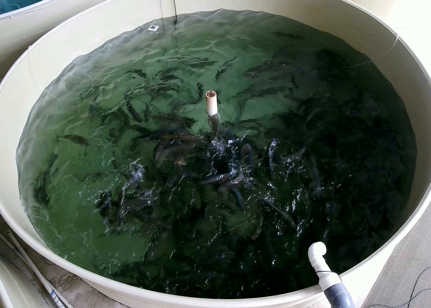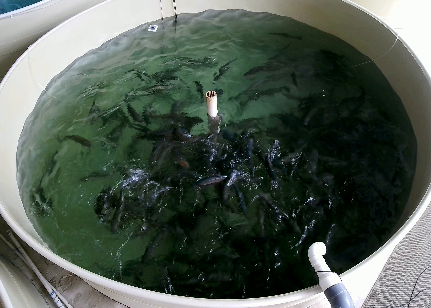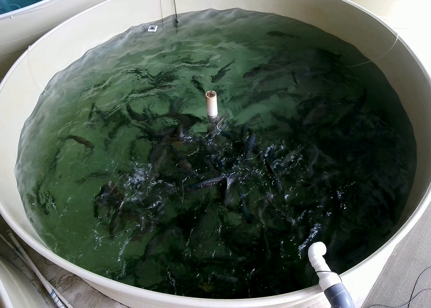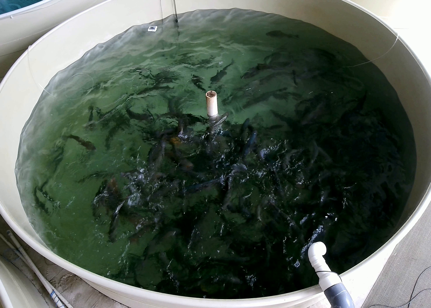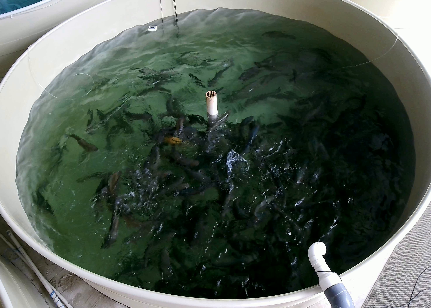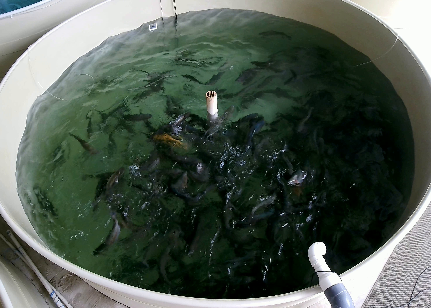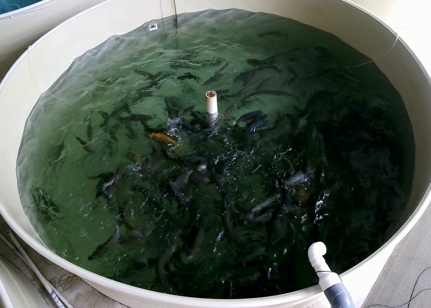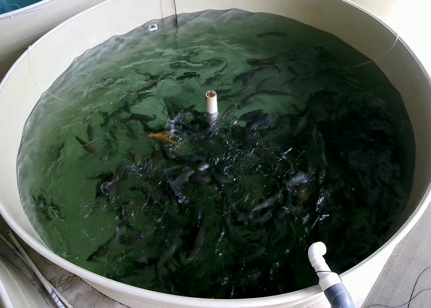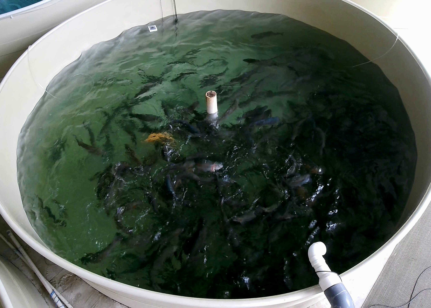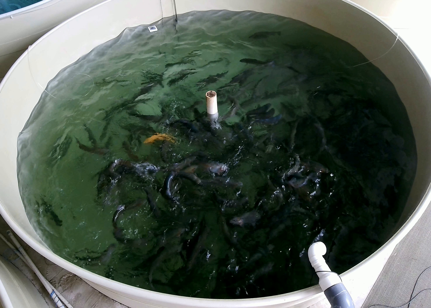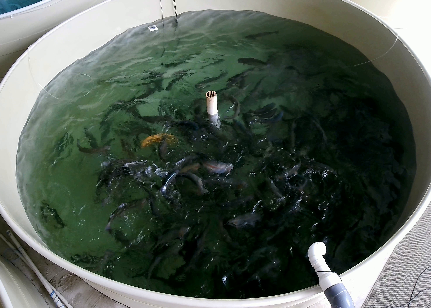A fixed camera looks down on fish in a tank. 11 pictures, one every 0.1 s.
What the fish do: Weak feeding.
